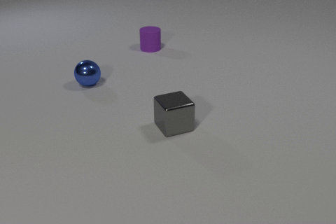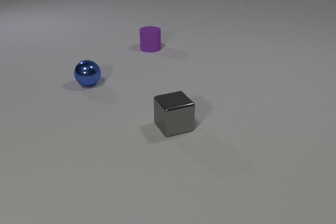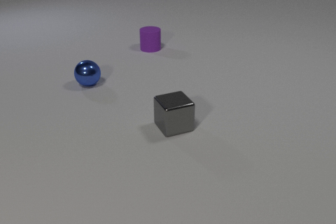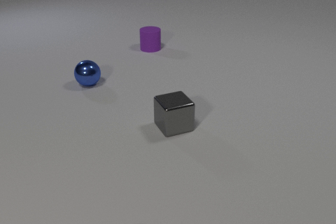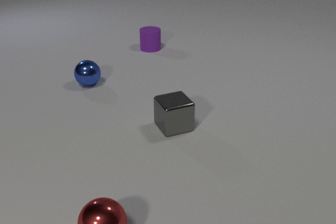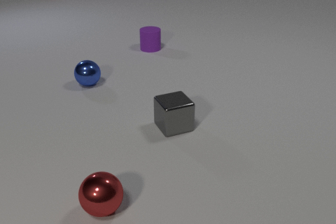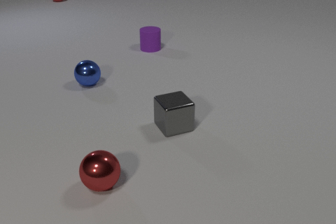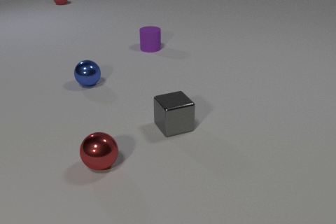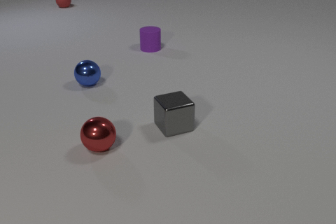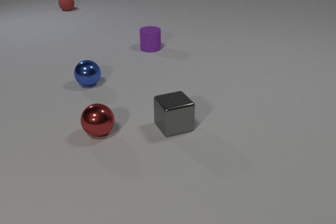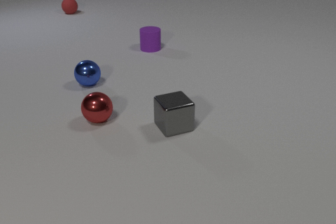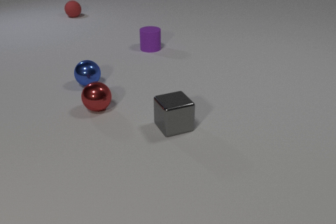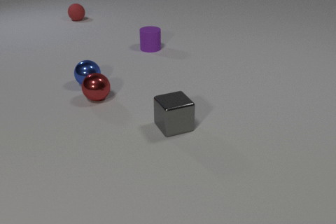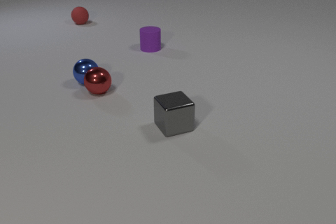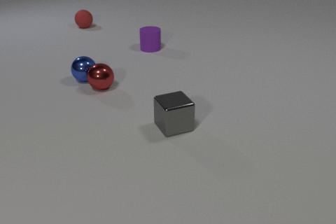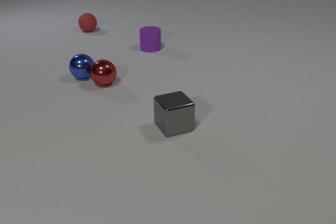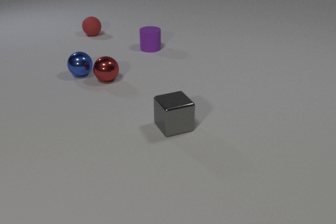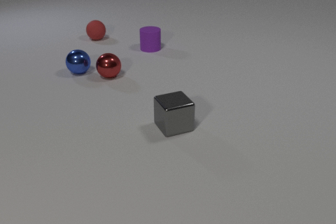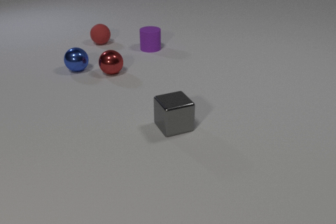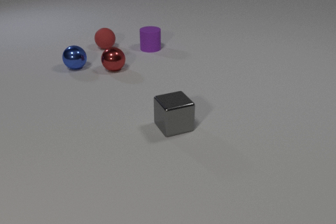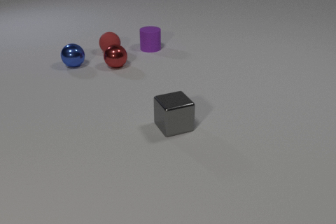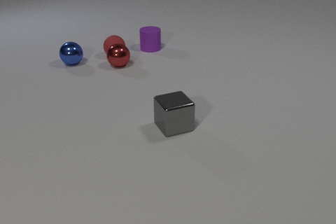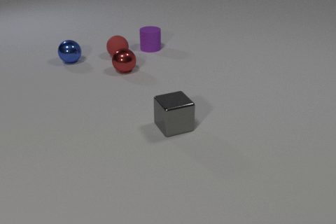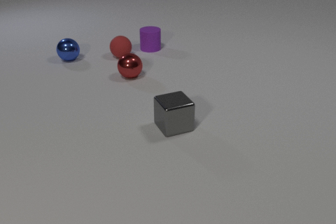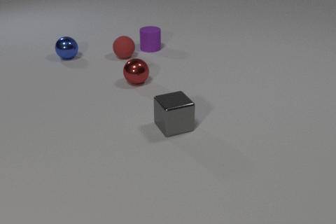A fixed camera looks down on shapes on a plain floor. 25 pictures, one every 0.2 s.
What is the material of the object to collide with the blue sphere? metal.
What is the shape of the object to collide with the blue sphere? sphere.
Are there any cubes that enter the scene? no.
0.0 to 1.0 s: The red metal sphere comes in at the bottom edge, rolls away from the camera.
1.0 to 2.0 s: The red metal sphere rolls away from the camera. The red rubber sphere comes in at the top edge, rolls toward the camera.
2.0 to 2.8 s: The red metal sphere rolls away from the camera. The blue metal sphere rolls away from the camera. The red rubber sphere rolls toward the camera. The red metal sphere and the blue metal sphere collide.
2.8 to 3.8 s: The red metal sphere rolls away from the camera. The blue metal sphere rolls away from the camera. The red rubber sphere rolls toward the camera.
3.8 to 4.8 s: The red metal sphere rolls toward the camera and to the right. The blue metal sphere rolls away from the camera. The red rubber sphere rolls toward the camera and to the right. The red metal sphere and the red rubber sphere collide.
